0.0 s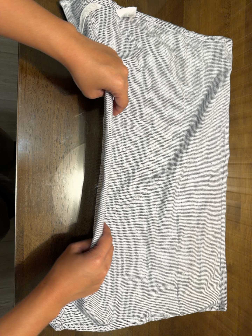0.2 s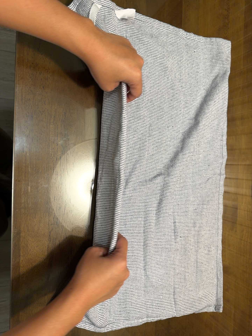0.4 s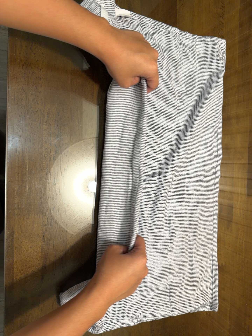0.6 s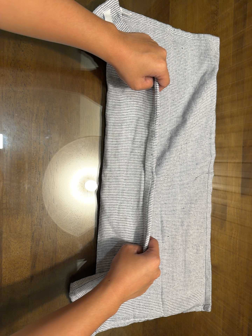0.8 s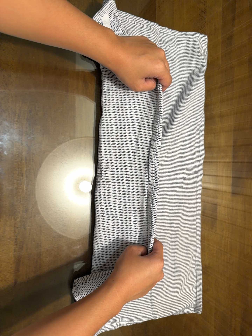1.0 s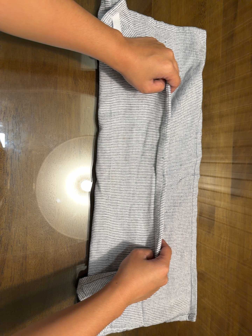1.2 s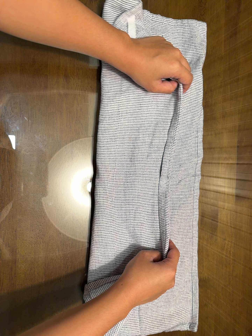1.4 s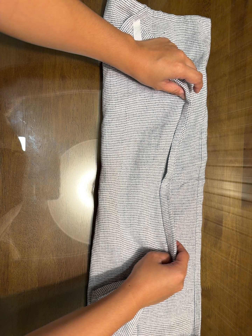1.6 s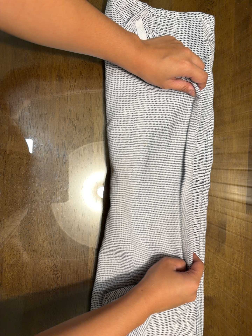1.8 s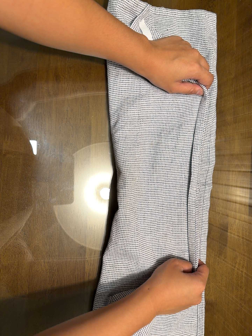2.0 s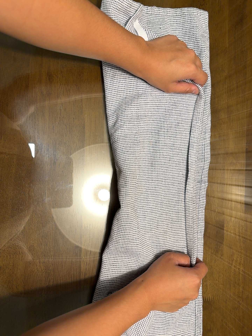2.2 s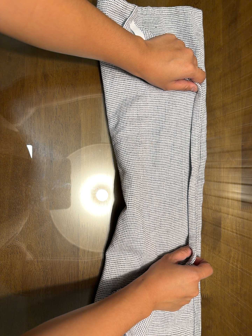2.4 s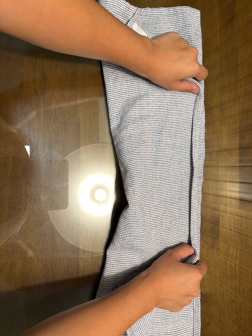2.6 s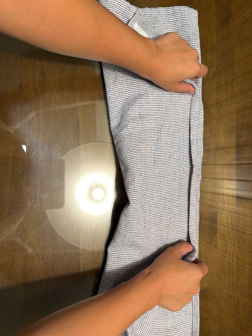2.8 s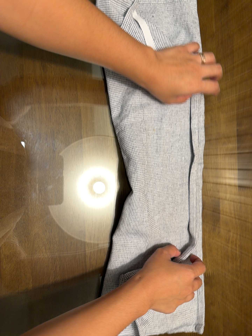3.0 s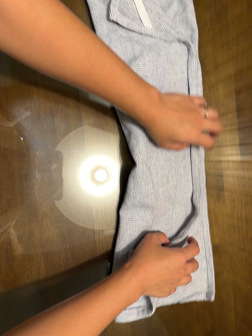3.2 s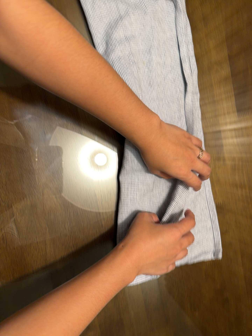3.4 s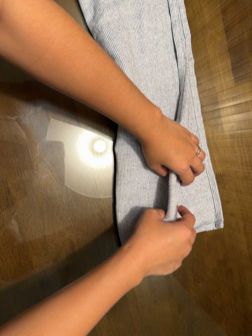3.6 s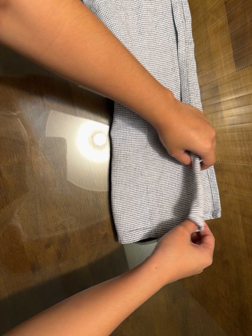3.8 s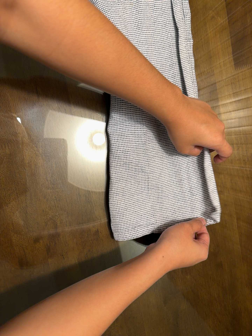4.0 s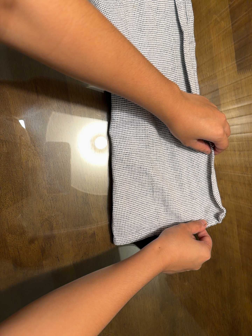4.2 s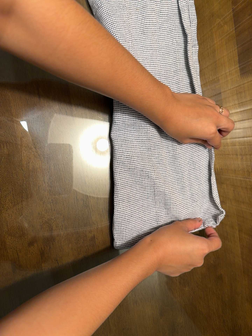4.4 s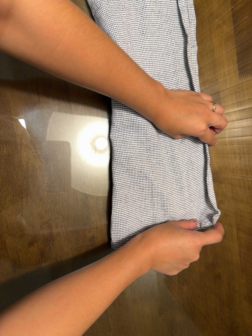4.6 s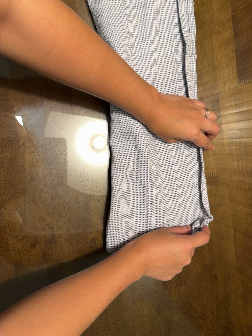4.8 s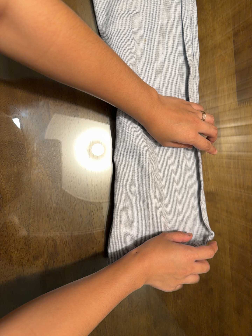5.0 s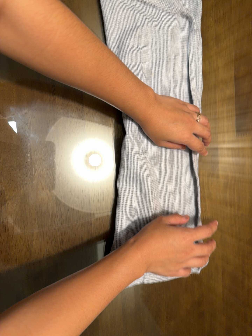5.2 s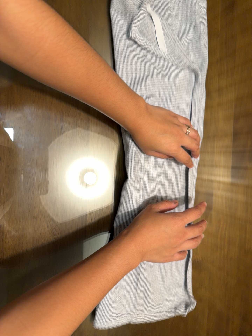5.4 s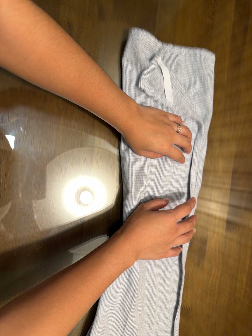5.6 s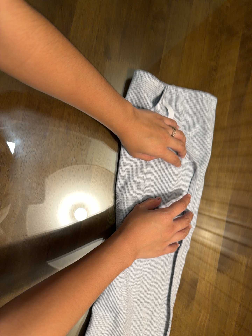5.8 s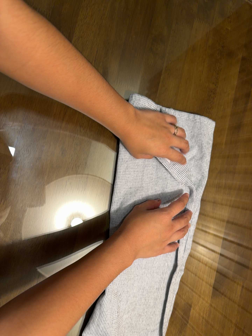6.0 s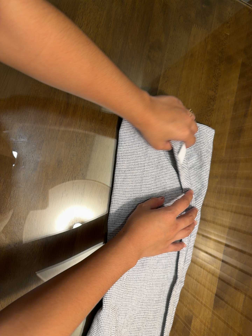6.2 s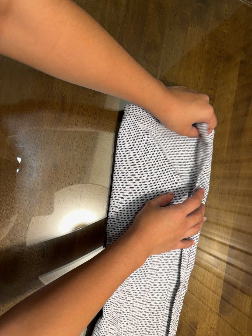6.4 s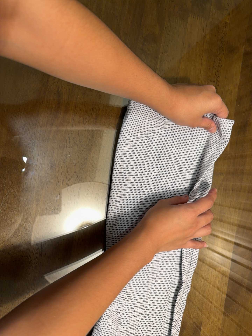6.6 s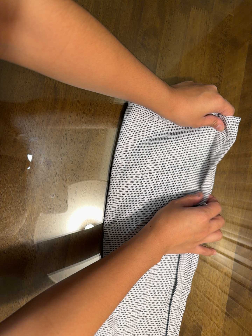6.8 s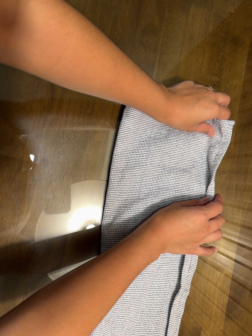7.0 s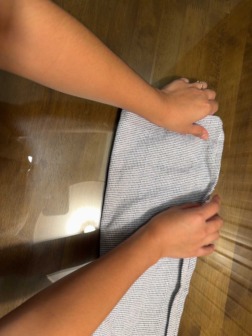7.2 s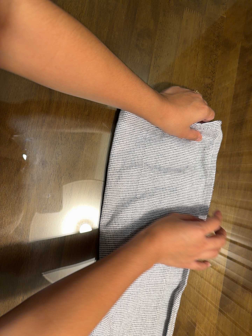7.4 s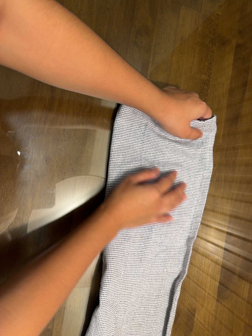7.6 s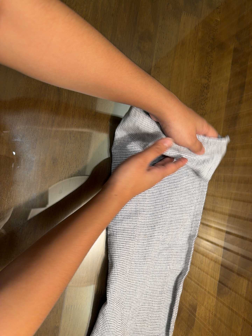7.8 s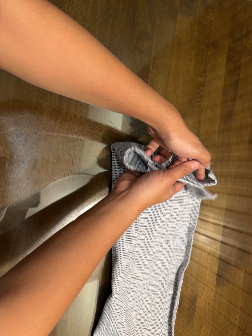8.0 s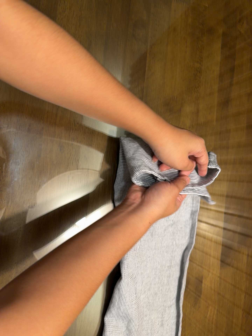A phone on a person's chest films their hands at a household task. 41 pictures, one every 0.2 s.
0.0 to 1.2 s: The camera travels to its right and forward, about 12 cm, so close, fixed things drift to the left.
1.2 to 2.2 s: The camera travels to its right, about 7 cm.
2.2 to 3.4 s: The camera travels toward the bottom of its view, about 10 cm, so close, fixed things drift upward. It rolls about its line of sight by about 15 degrees, and the scene rotates counterclockwise.
3.4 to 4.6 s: The camera shifts only a little, or ends up much as it began.
4.6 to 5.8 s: The camera travels toward the top of its view, about 24 cm, so close, fixed things drift downward. Its aim tips toward the top of its view by about 10 degrees, and the scene shifts downward. It rolls about its line of sight by about 20 degrees, and the scene rotates clockwise.
5.8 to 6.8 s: The camera travels to its right, about 7 cm.
6.8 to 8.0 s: The camera travels to its left and backward, about 8 cm.
The film runs forward here.
